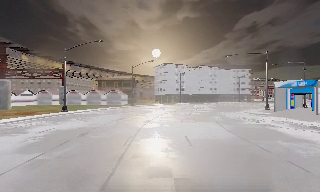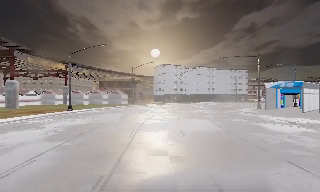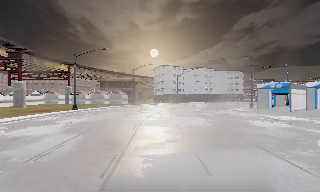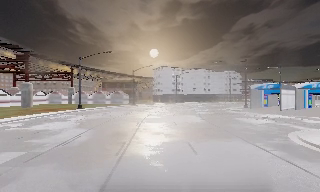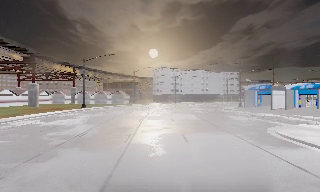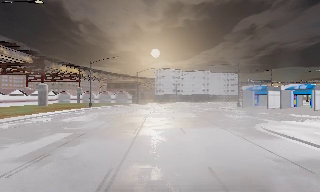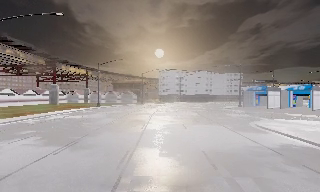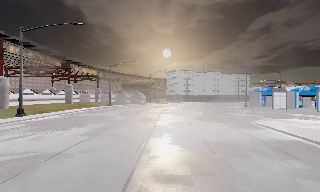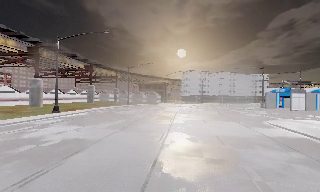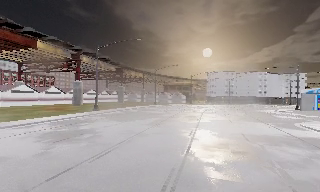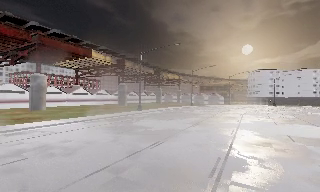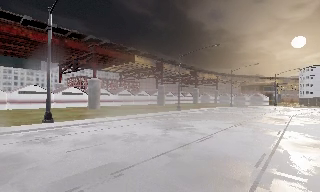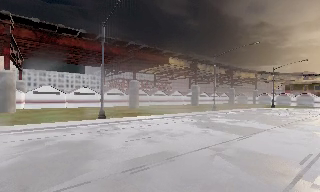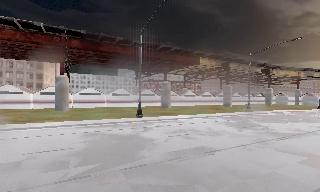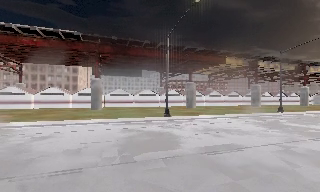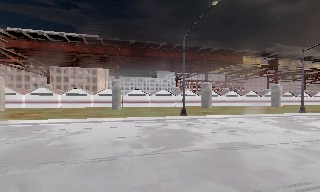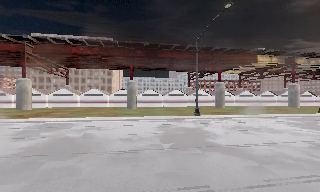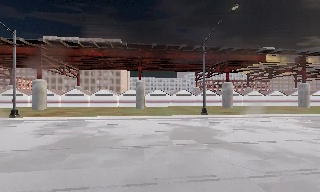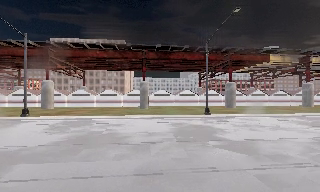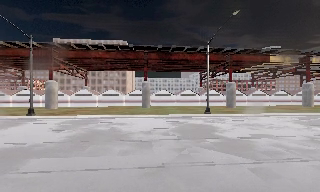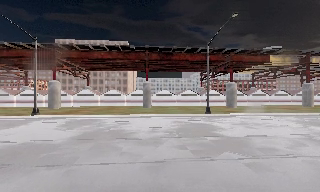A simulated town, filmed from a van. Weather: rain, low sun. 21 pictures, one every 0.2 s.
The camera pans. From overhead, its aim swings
counterclockwise.
The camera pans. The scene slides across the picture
to the right.
0.0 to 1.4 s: The camera travels backward, about 14 m, so what stands in front gets smaller.
1.4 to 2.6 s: The camera pans to its left, which is counterclockwise from overhead, by about 60 degrees. It travels backward and to its left, about 9 m.
2.6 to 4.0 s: The camera swings to its left by about 20 degrees, and the scene slides to the right. It travels backward, about 5 m, so what stands in front gets smaller. It loses speed.
The film runs backward here.
